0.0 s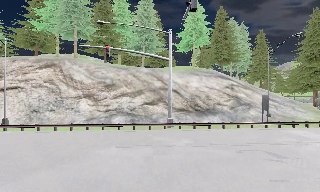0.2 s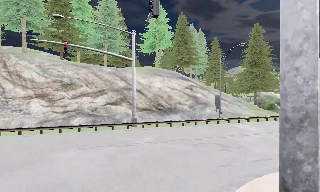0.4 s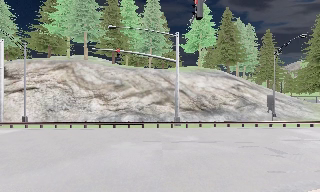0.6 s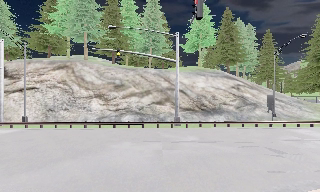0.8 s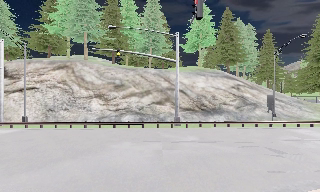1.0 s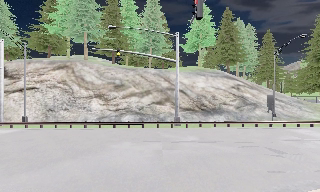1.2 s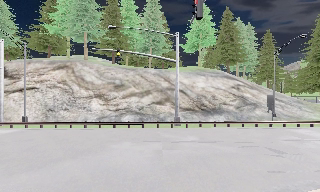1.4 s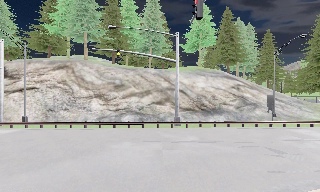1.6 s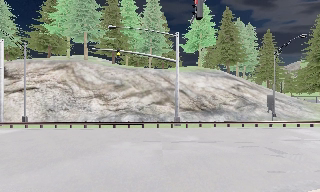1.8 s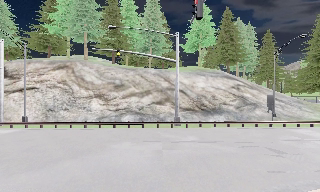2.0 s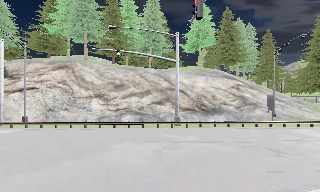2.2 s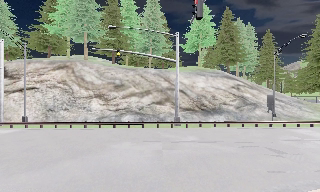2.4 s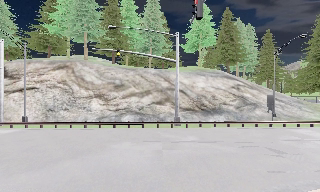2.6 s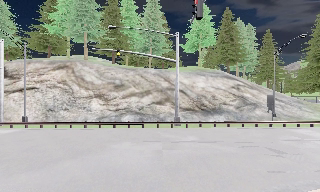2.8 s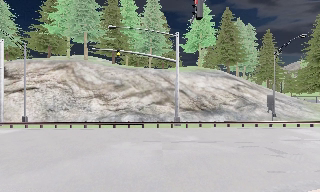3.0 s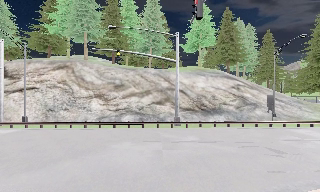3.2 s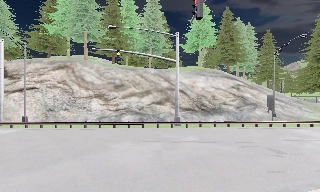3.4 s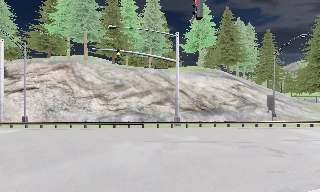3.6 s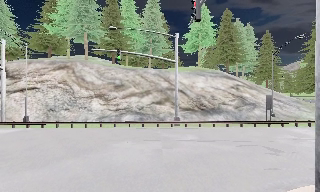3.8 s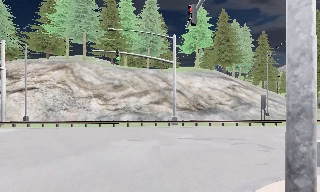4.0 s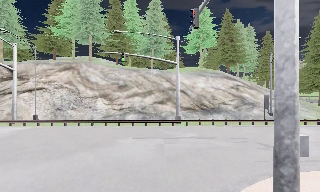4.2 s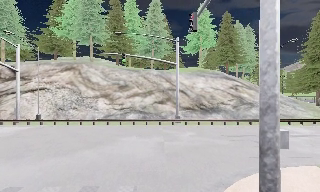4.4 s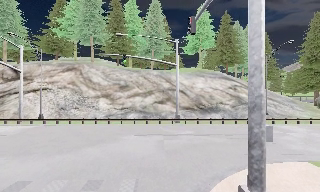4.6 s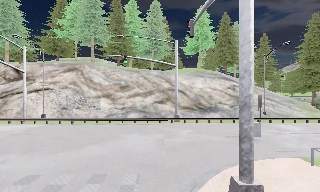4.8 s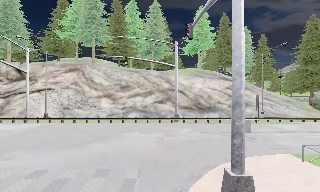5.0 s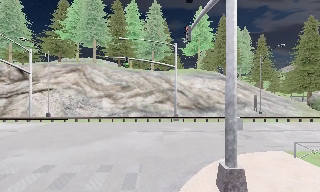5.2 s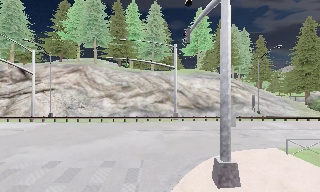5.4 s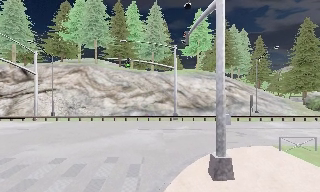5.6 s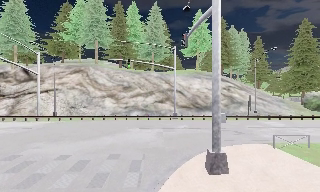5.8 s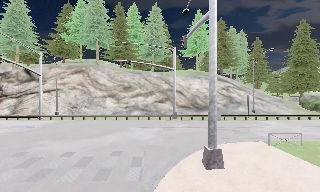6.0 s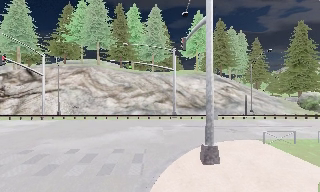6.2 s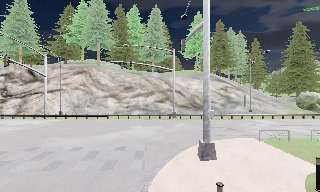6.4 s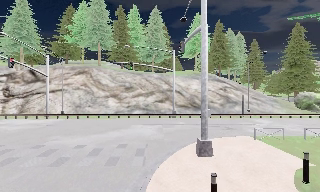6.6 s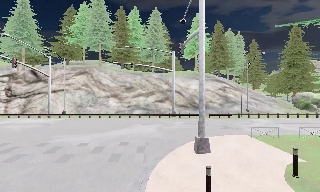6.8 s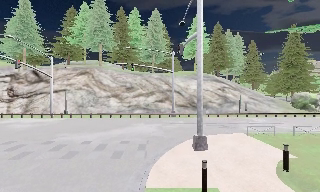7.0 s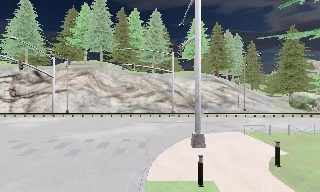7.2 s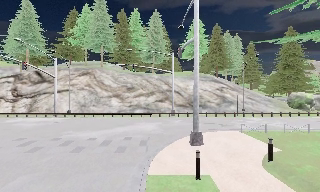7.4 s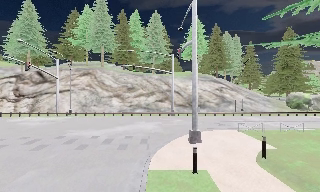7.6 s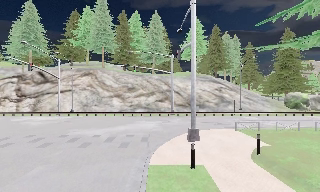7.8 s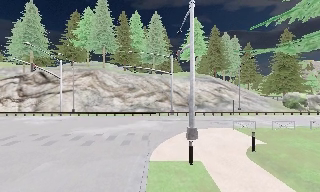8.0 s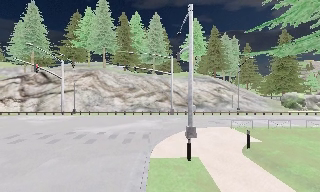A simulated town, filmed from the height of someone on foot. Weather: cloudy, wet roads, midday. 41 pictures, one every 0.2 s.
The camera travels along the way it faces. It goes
backward.
0.0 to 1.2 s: The camera travels backward, about 0.5 m, so what stands in front gets smaller. It loses speed.
1.2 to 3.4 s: The camera keeps its place and its aim.
3.4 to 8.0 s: The camera travels backward, about 8 m, so what stands in front gets smaller.
The film runs backward here.
